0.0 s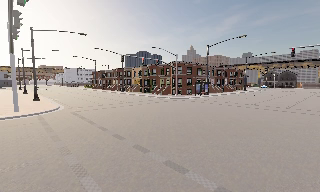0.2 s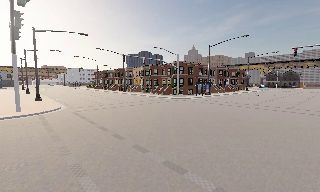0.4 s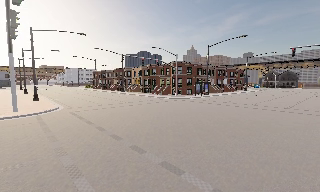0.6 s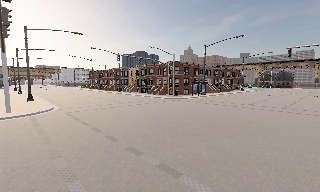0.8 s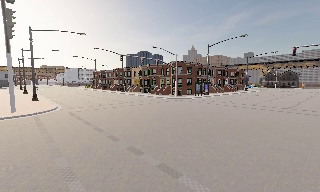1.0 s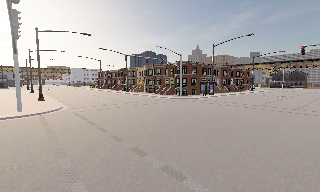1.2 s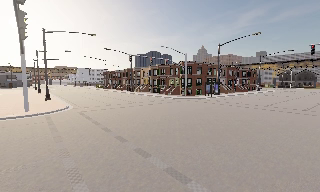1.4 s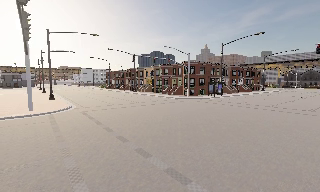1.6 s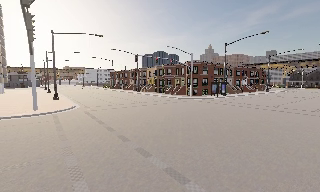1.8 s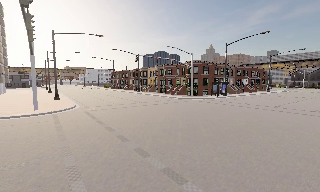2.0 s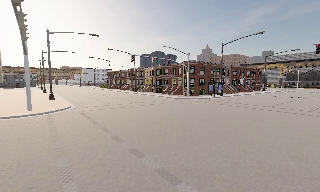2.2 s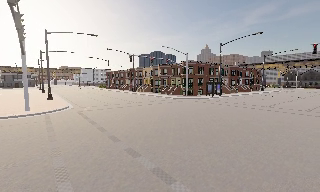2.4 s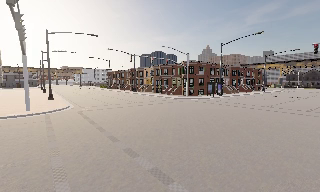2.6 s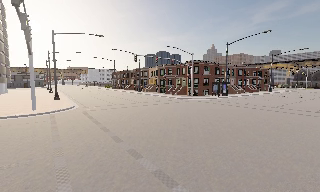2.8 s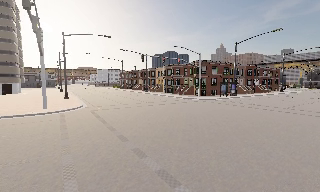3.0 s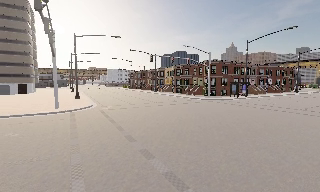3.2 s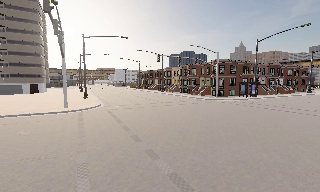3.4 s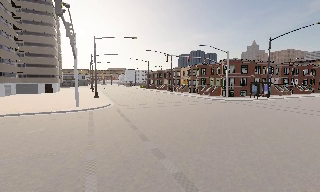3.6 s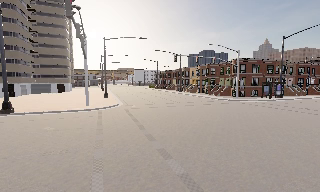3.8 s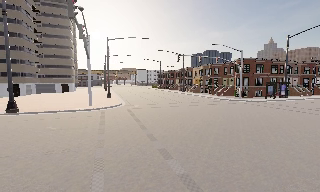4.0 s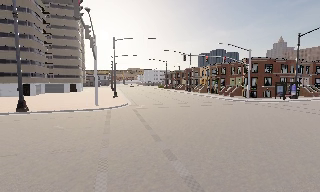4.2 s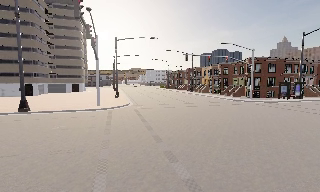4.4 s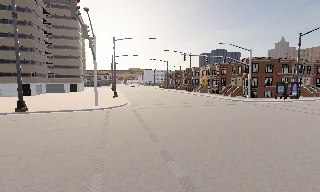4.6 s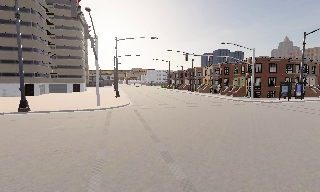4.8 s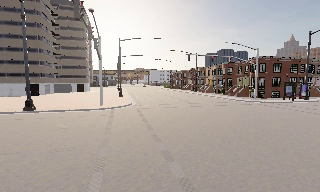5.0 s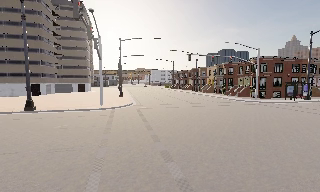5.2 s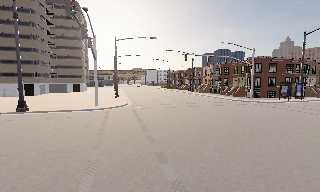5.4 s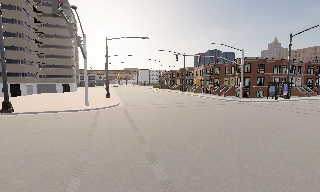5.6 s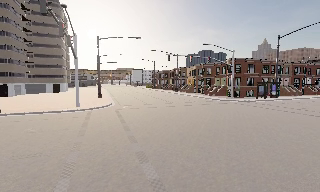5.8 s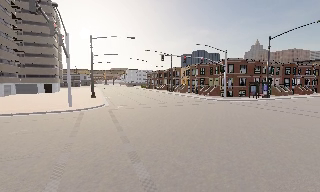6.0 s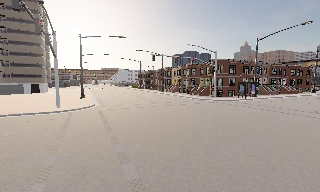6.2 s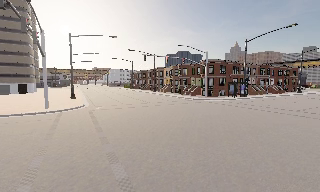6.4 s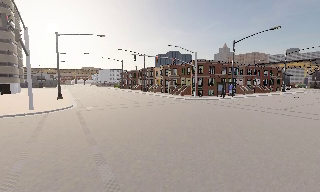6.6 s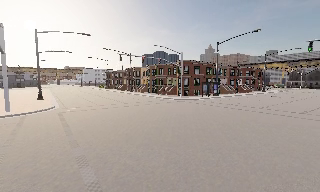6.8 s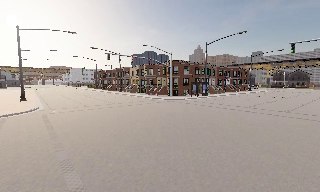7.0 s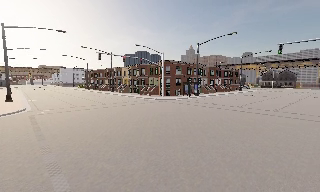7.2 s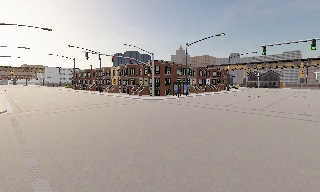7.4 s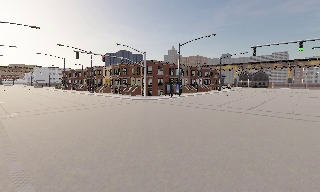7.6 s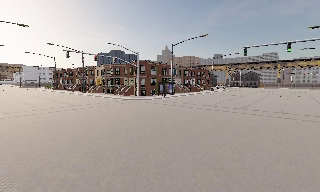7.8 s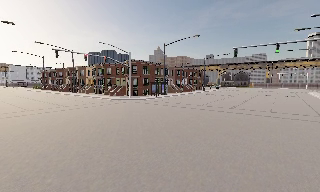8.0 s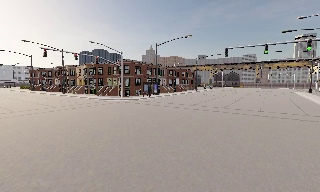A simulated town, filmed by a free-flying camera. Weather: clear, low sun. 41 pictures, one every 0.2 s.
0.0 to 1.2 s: The camera shifts only a little, or ends up much as it began.
1.2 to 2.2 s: The camera travels to its right, about 0.5 m.
2.2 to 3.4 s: The camera pans to its left, which is counterclockwise from overhead, by about 15 degrees.
3.4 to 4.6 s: The camera shifts only a little, or ends up much as it began.
4.6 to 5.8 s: The camera travels to its right, about 0.5 m, so close, fixed things drift to the left.
5.8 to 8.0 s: The scene slides to the left, as the camera pans about 35 degrees to its right. It travels to its right, about 1 m, so close, fixed things drift to the left.
The film runs forward here.
